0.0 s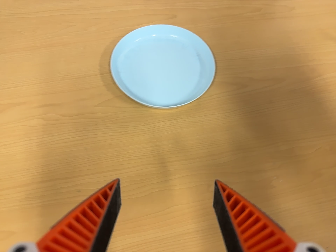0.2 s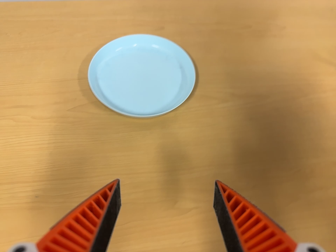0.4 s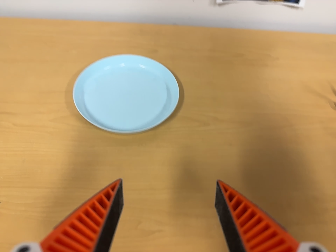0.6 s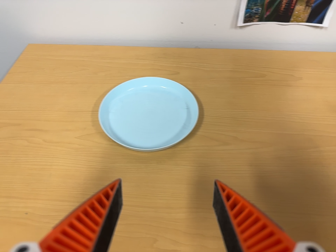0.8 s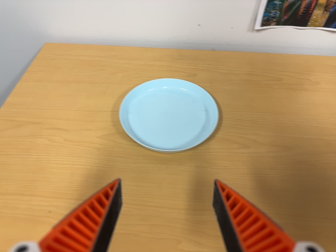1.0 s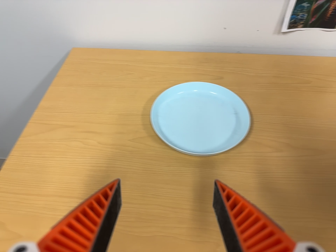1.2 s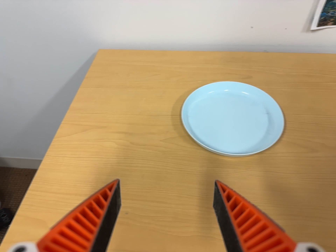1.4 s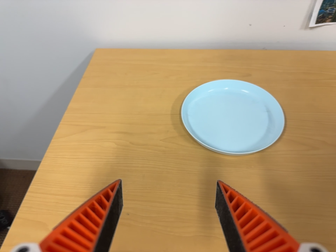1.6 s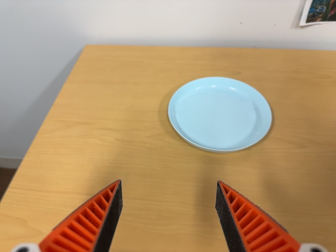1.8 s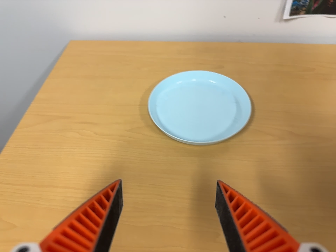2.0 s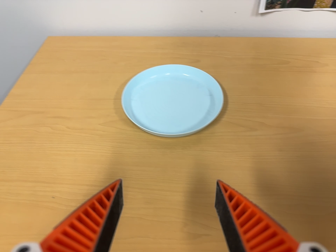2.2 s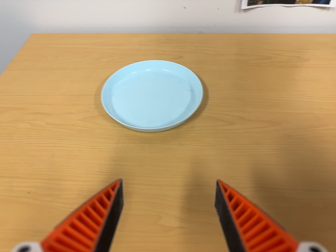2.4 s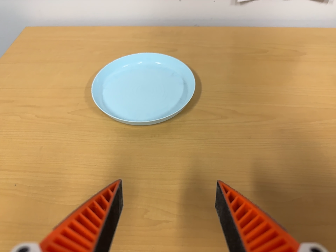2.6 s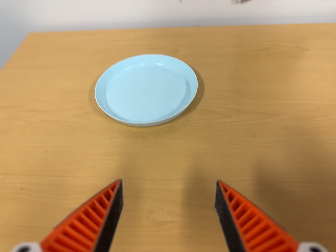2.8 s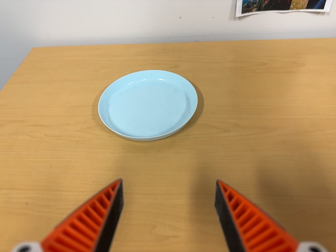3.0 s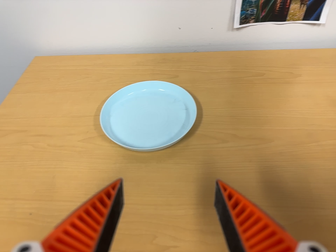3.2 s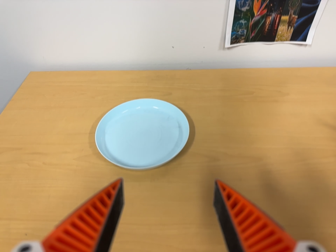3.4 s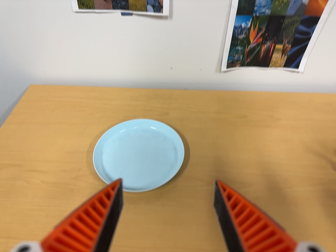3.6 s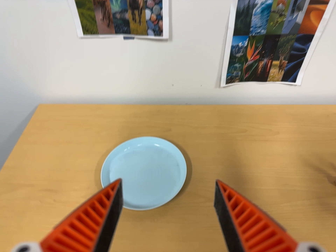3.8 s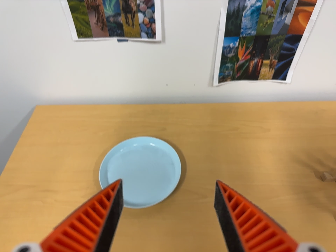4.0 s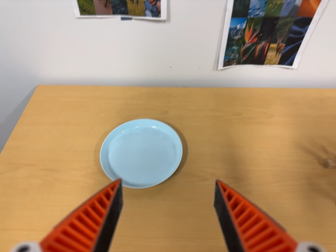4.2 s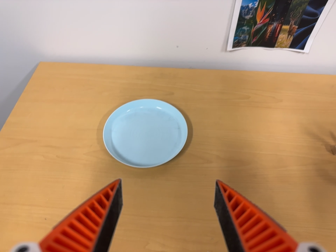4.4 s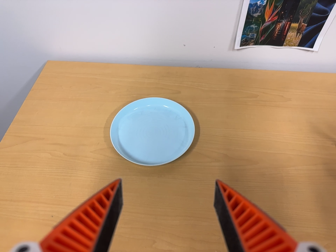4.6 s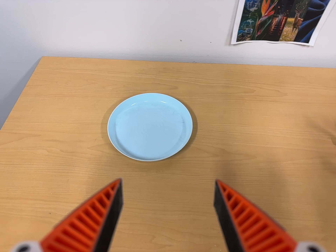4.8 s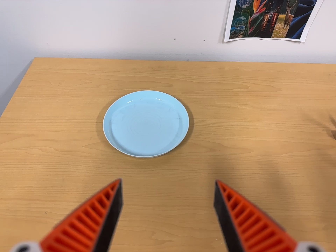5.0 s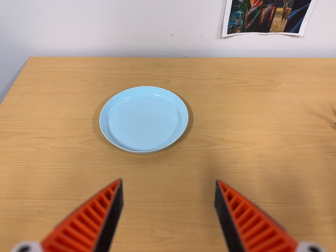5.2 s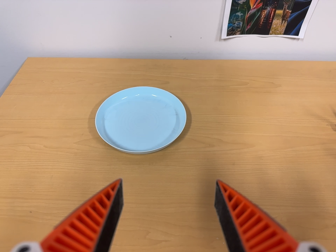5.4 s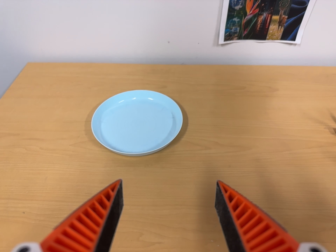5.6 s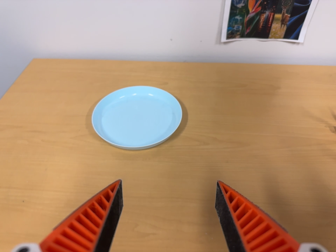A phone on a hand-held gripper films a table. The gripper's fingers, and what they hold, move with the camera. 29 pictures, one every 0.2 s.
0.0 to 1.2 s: The camera pans to its left by about 15 degrees. Its aim tips toward the top of its view by about 15 degrees, and the scene shifts downward. It rolls about its line of sight by about 10 degrees, and the scene rotates clockwise.
1.2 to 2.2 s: The camera travels to its right, about 12 cm, so close, fixed things drift to the left.
2.2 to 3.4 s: The camera travels toward the top of its view and backward, about 10 cm, so close, fixed things drift downward.
3.4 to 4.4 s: The camera shifts only a little, or ends up much as it began.
4.4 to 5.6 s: The camera travels toward the bottom of its view, about 10 cm.
The film runs backward here.
